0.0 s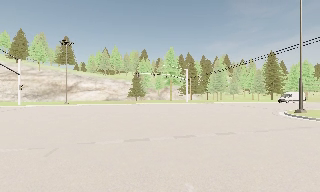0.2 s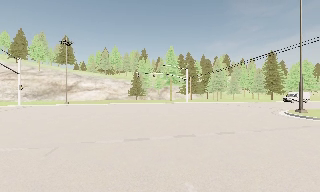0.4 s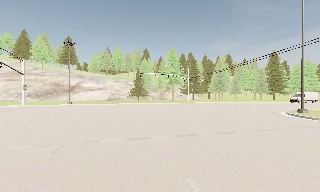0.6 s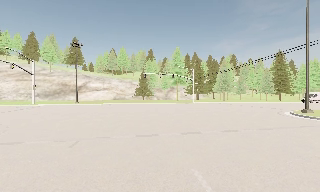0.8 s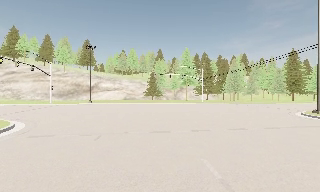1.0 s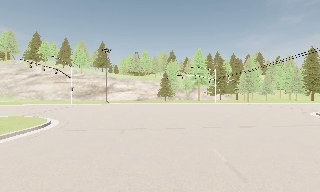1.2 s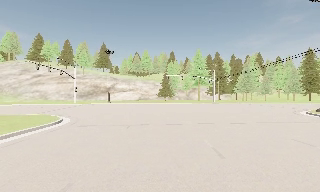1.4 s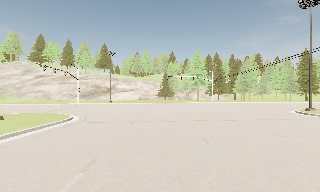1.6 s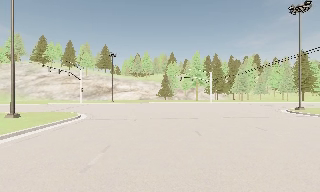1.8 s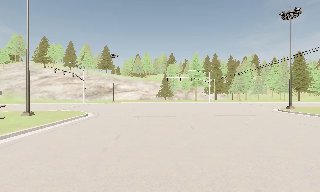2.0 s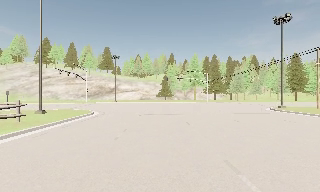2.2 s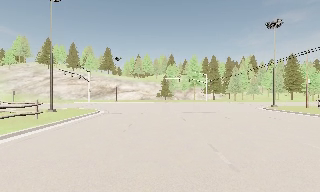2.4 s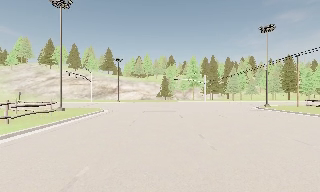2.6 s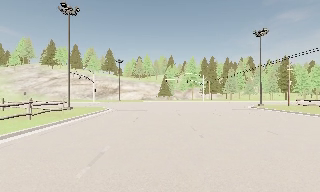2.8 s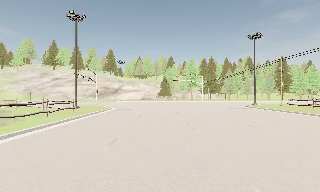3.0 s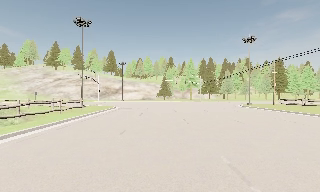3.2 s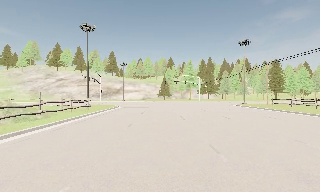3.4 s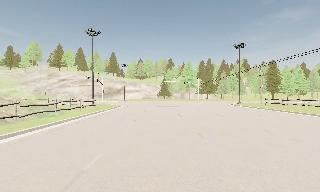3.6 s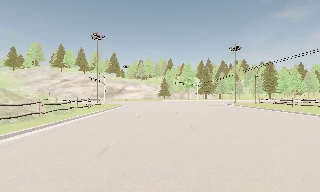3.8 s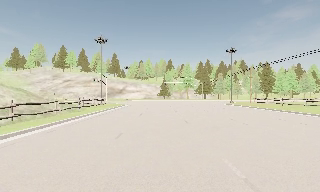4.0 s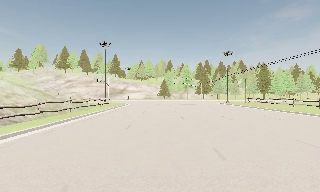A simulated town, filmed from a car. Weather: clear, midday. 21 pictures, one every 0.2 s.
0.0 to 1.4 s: The camera travels backward, about 4.5 m, so what stands in front gets smaller. It gains speed.
1.4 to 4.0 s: The camera travels backward, about 20 m, so what stands in front gets smaller.
The film runs backward here.
